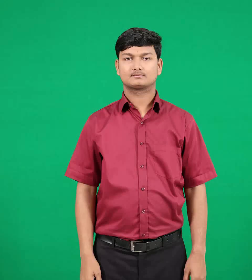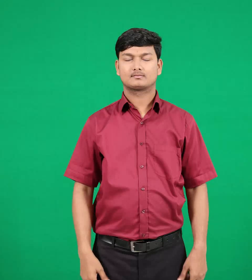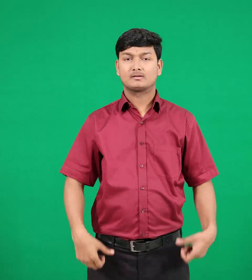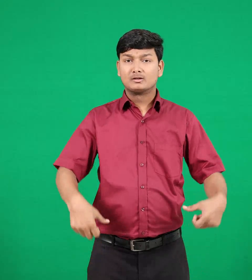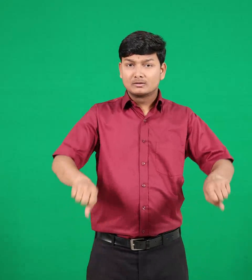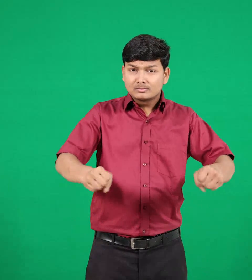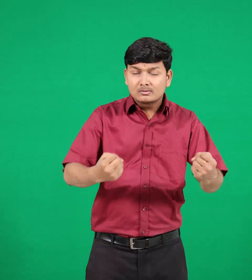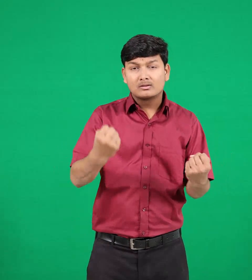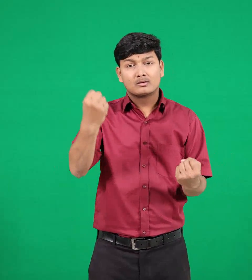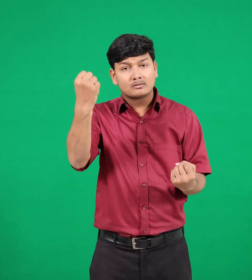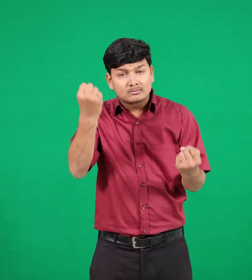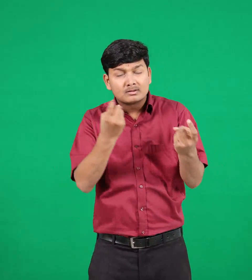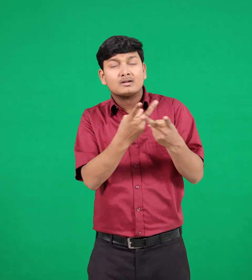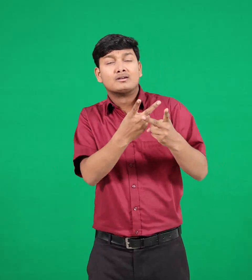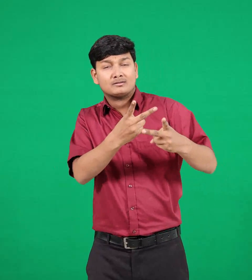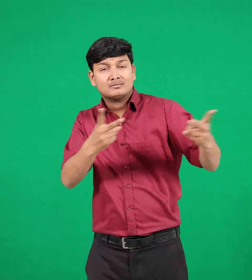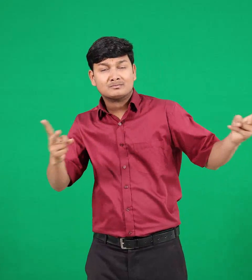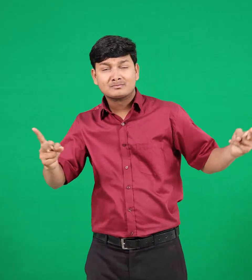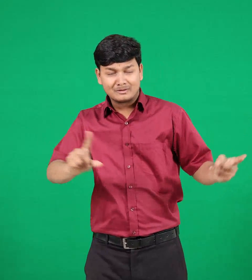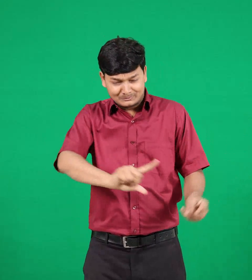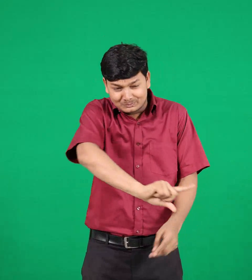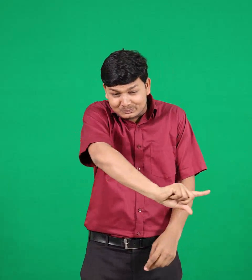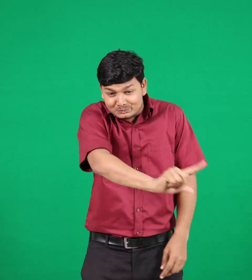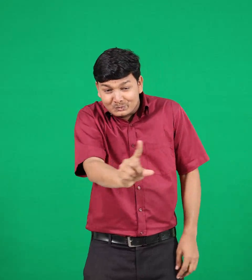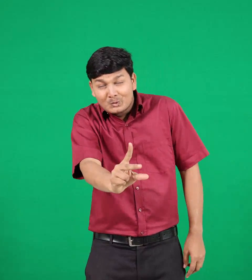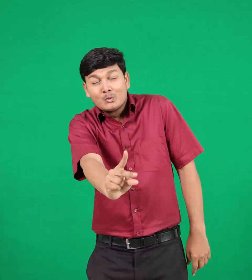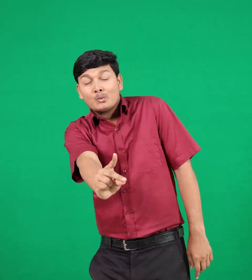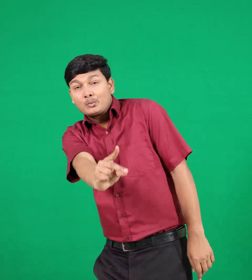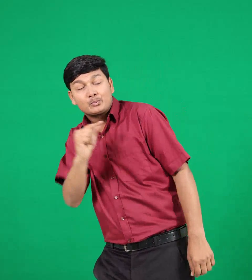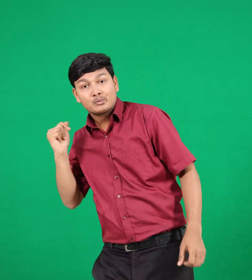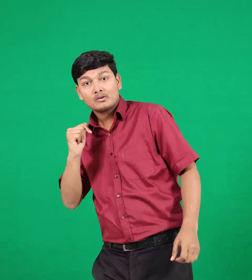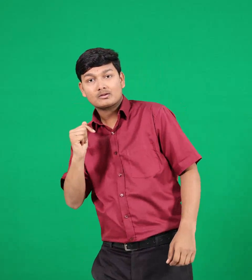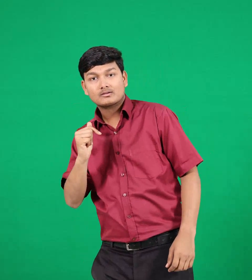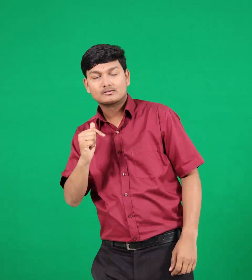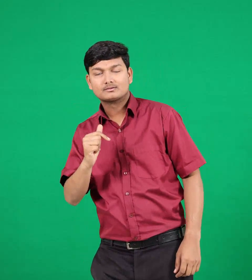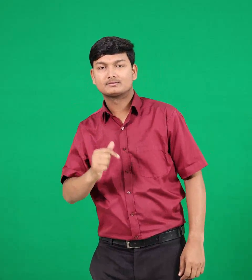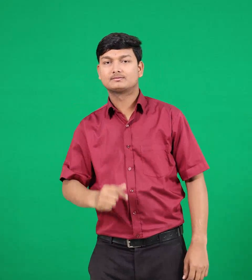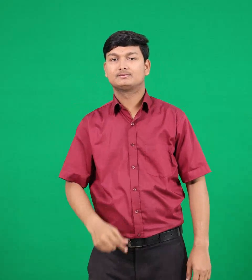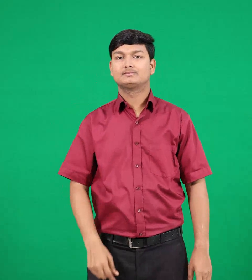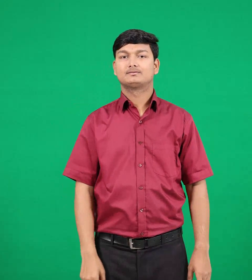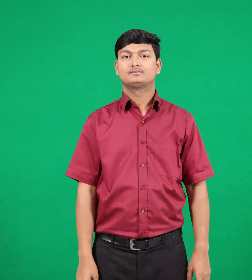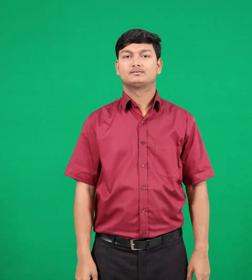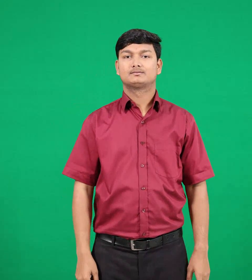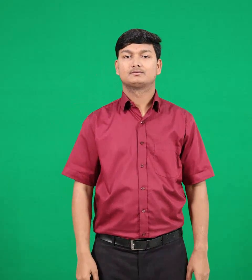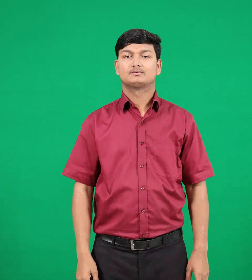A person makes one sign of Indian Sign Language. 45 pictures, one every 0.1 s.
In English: speed
